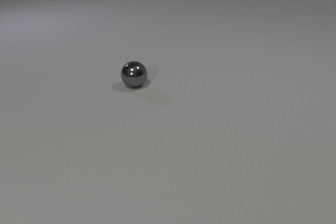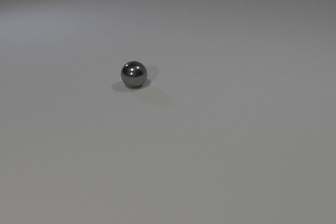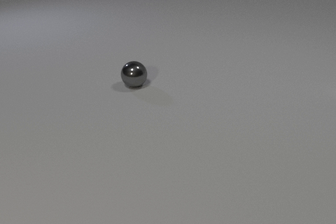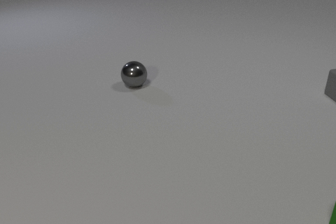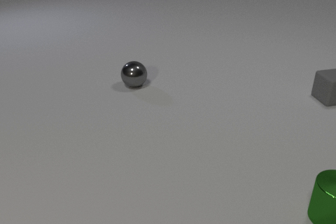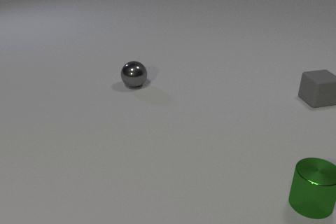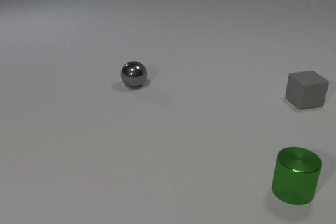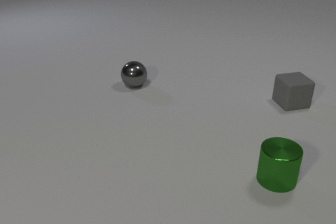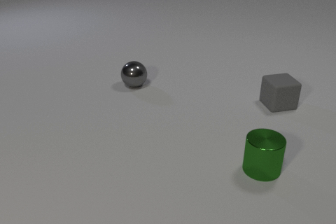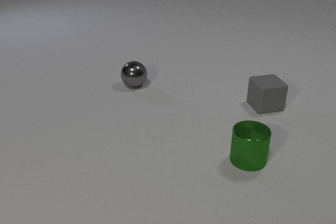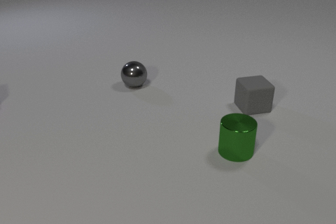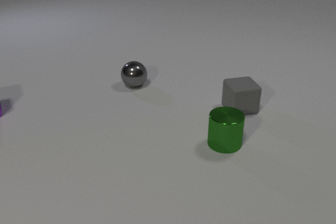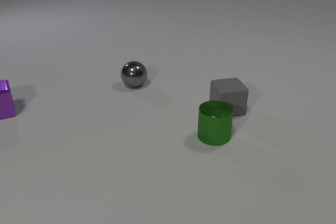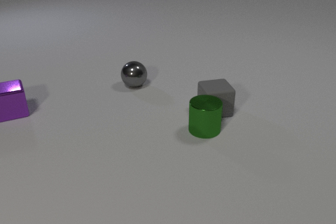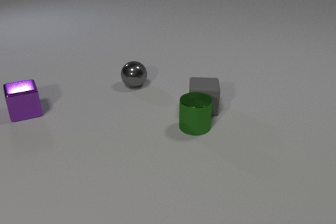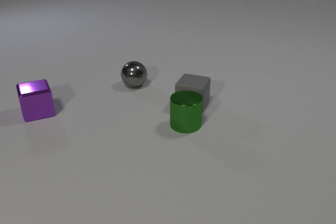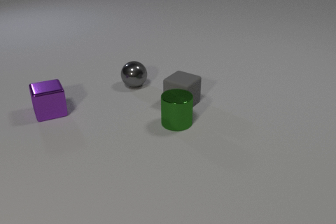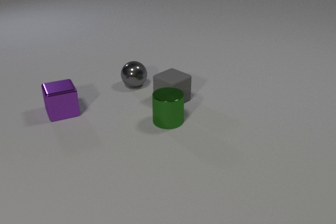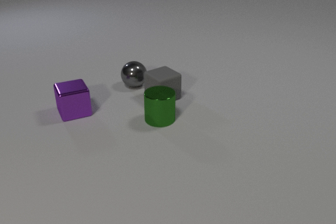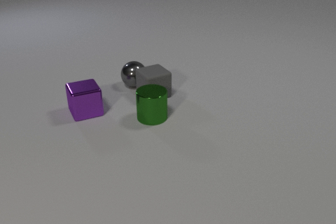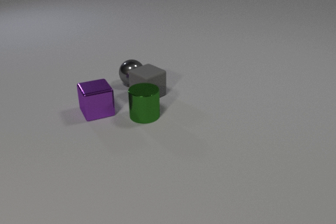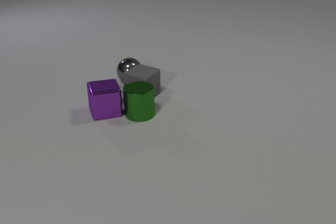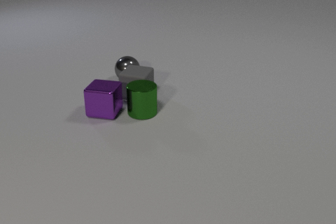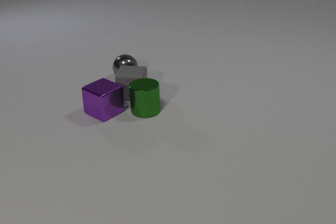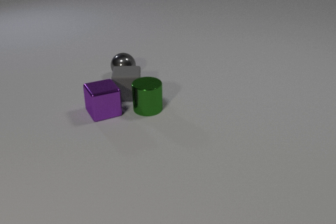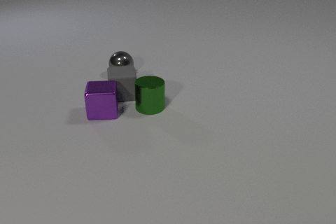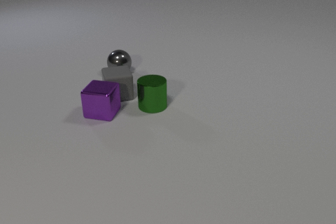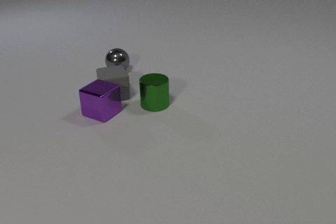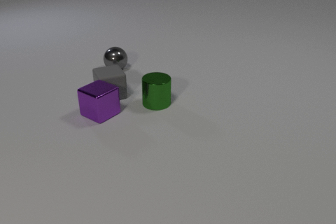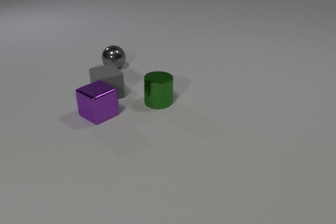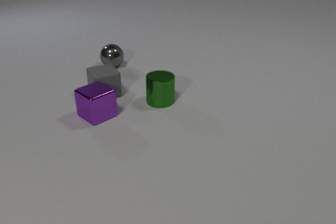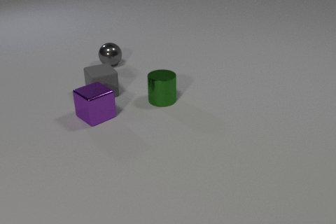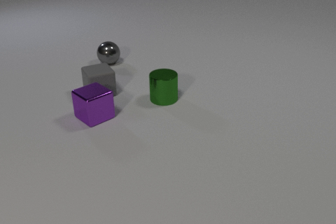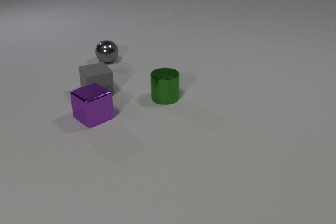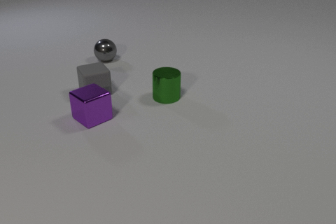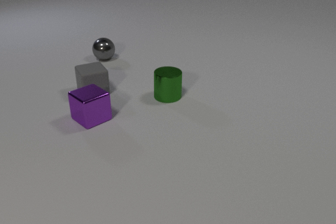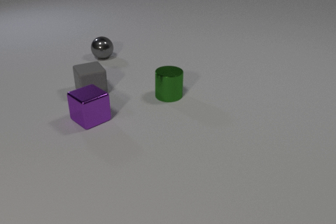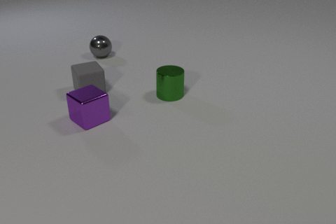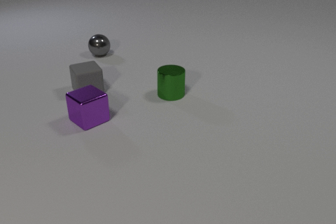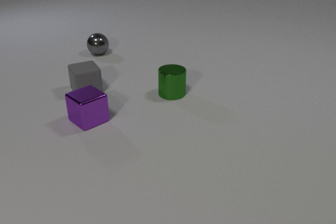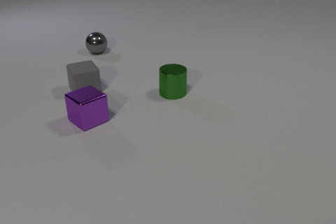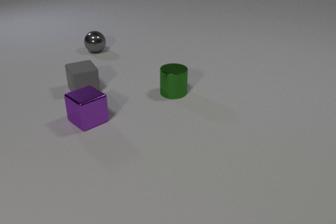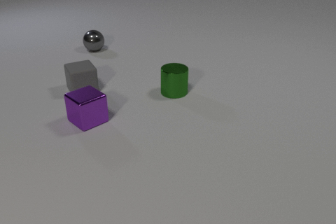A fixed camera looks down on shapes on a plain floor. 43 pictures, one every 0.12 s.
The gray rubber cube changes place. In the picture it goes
to the left.
The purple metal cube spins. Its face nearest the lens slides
to the left.
0.00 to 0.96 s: The gray rubber cube comes in at the right edge, slides to the left and toward the camera. The green metal cylinder comes in at the right edge, slides to the left and away from the camera.
0.96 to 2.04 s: The gray rubber cube slides to the left, spins so that its near face slides to the left, clockwise seen from above. The green metal cylinder slides to the left and away from the camera. The purple metal cube comes in at the left edge, slides to the right. The gray rubber cube and the green metal cylinder collide.
2.04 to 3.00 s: The gray rubber cube slides to the left, spins so that its near face slides to the right, counterclockwise seen from above. The green metal cylinder slides away from the camera and to the left. The purple metal cube slides to the right, spins so that its near face slides to the left, clockwise seen from above. The gray metal sphere rolls away from the camera and to the left. The gray rubber cube and the gray metal sphere collide. The green metal cylinder and the purple metal cube collide.
3.00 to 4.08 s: The gray rubber cube slides to the left and away from the camera. The green metal cylinder slides away from the camera and to the right. The purple metal cube slides to the left and toward the camera, spins so that its near face slides to the left, clockwise seen from above. The gray metal sphere rolls away from the camera and to the left. The gray rubber cube and the purple metal cube collide.
4.08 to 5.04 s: The gray rubber cube slides to the left and away from the camera. The green metal cylinder slides away from the camera and to the right. The gray metal sphere rolls away from the camera.
How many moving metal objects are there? 3.
What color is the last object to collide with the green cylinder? purple.
How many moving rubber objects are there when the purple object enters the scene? 1.
